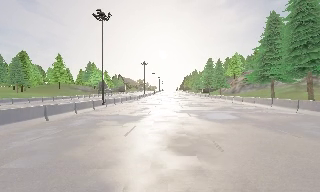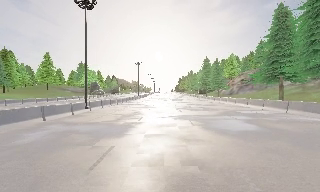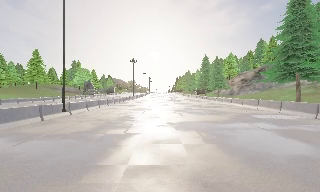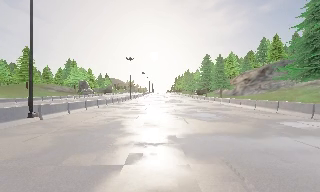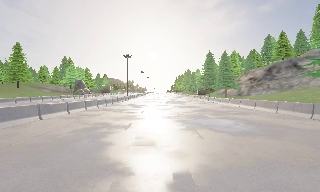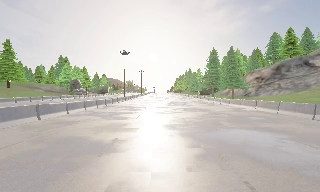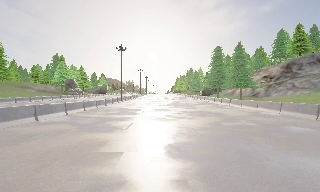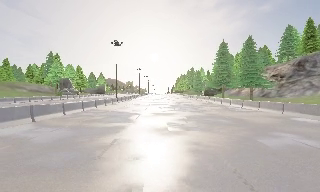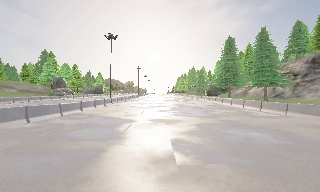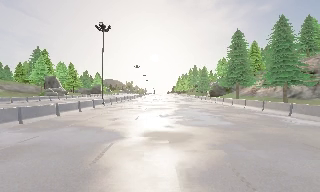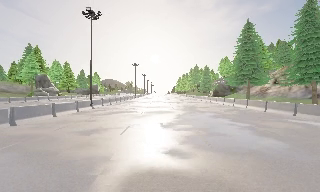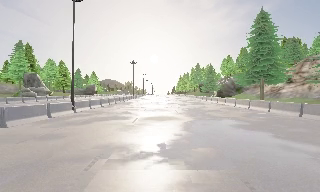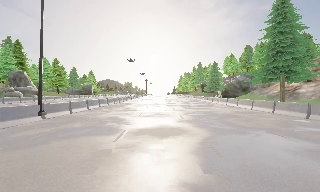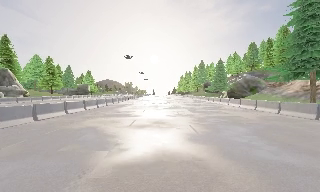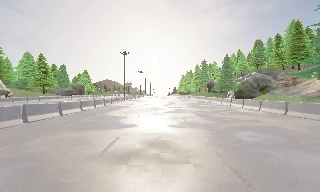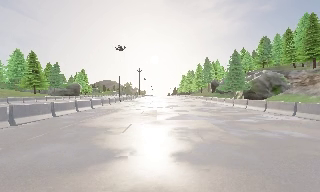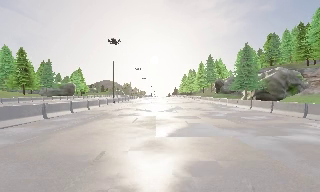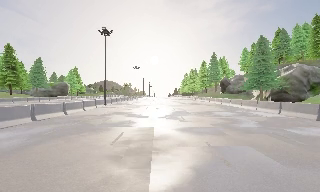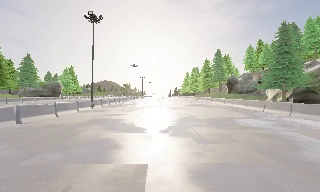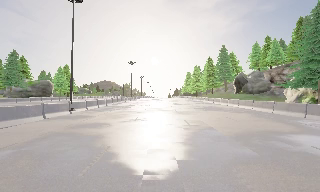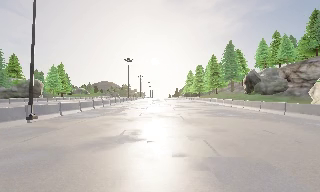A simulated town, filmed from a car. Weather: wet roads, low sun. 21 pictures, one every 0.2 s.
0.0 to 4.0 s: The camera travels forward, about 80 m, so what stands in front looms larger.
The film runs forward here.
